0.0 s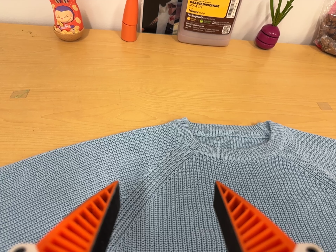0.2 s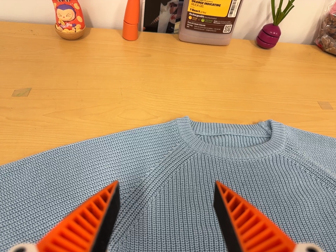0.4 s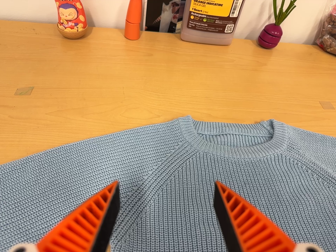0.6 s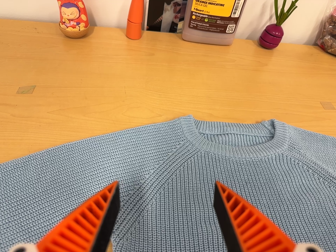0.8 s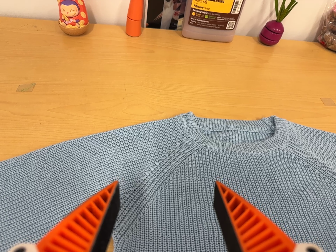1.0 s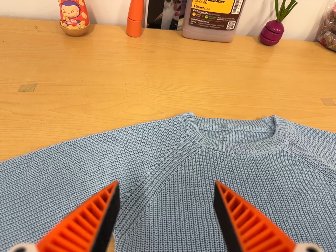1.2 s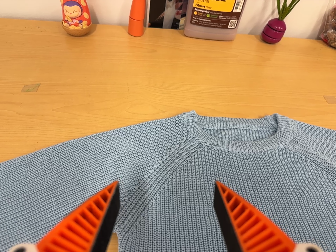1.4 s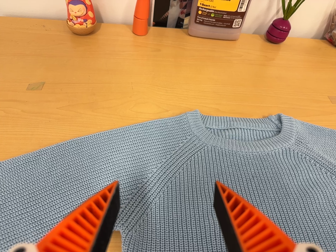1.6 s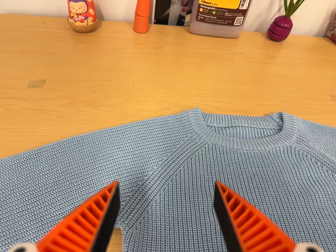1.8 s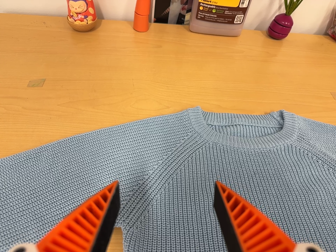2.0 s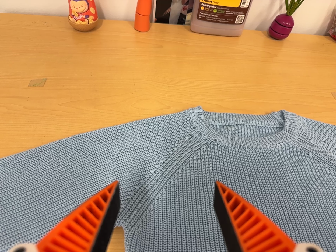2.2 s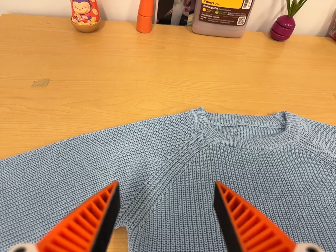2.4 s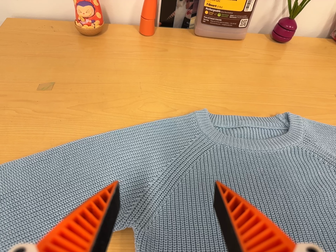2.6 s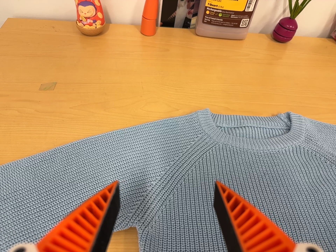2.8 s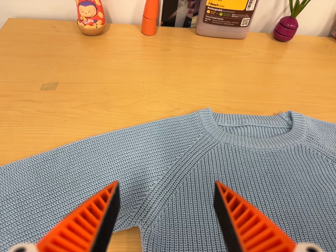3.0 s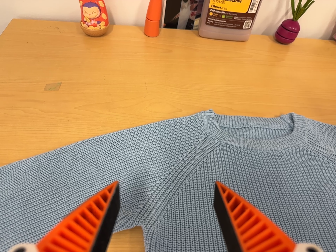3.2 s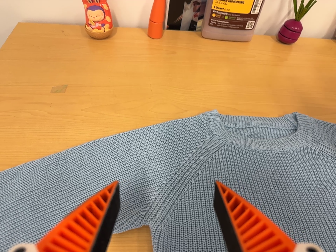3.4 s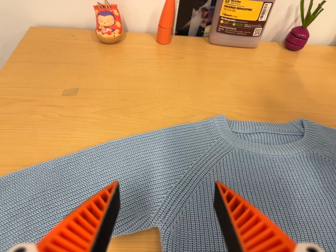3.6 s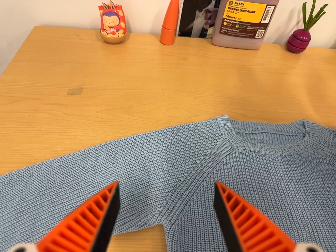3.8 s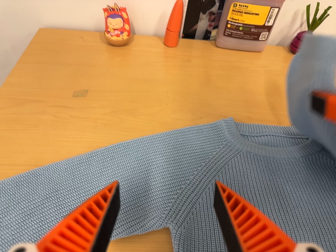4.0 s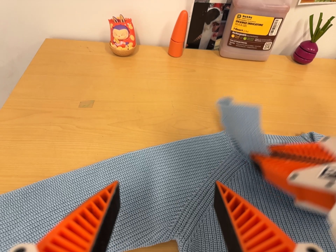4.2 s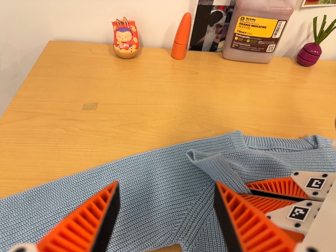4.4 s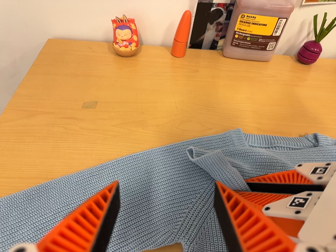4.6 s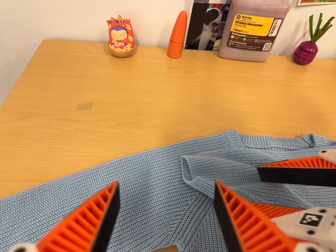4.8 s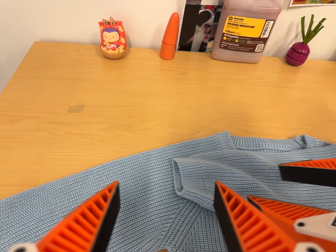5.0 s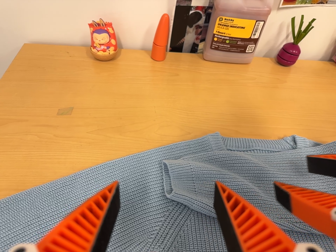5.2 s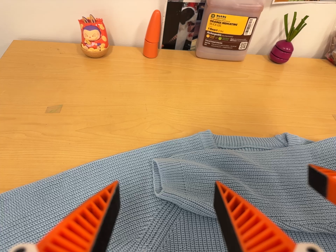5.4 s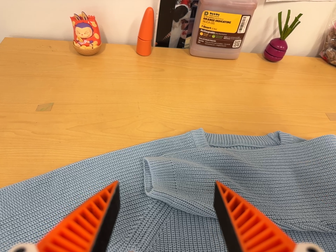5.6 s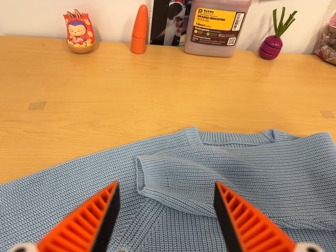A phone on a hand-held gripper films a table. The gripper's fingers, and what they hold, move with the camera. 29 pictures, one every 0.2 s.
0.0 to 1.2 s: The camera shifts only a little, or ends up much as it began.
1.2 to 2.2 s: The camera keeps its place and its aim.
2.2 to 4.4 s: The camera travels to its left, about 7 cm, so close, fixed things drift to the right.
4.4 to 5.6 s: The camera travels to its right, about 6 cm, so close, fixed things drift to the left.
The film runs forward here.
